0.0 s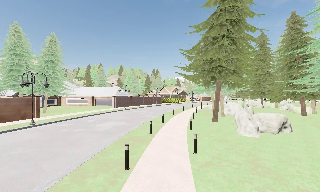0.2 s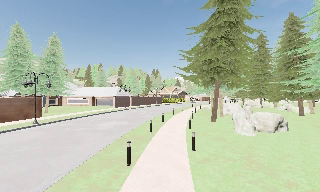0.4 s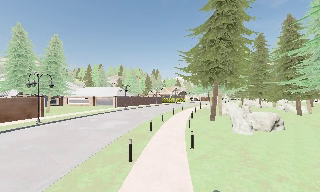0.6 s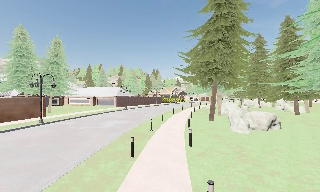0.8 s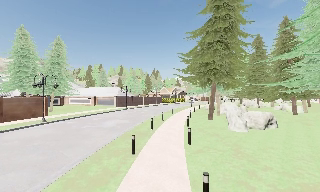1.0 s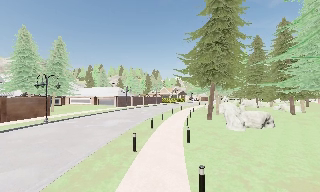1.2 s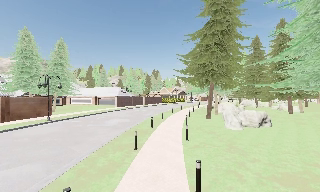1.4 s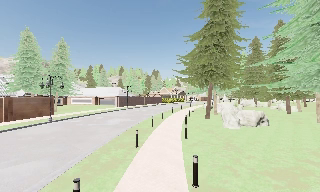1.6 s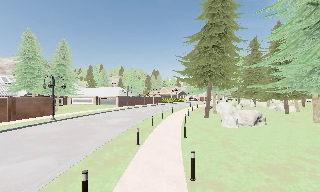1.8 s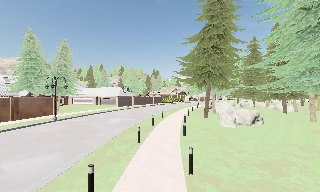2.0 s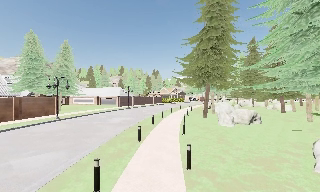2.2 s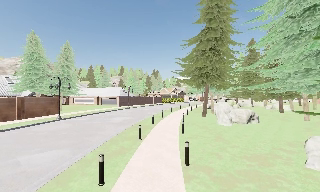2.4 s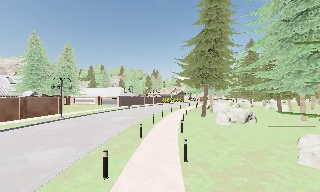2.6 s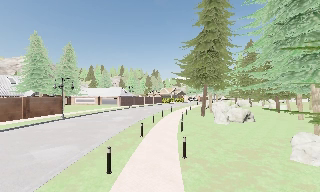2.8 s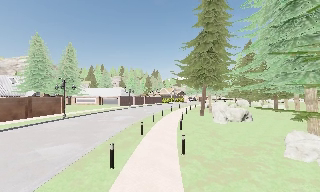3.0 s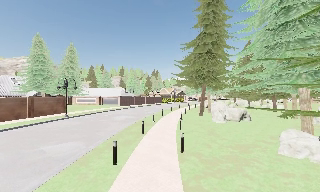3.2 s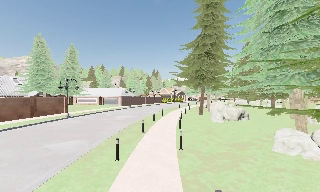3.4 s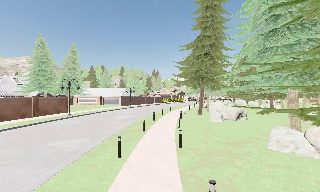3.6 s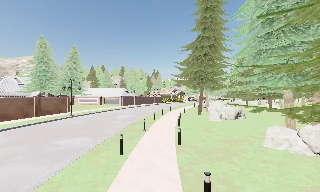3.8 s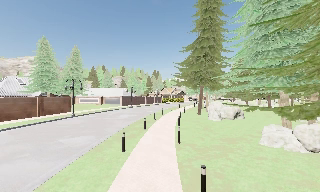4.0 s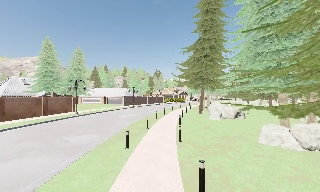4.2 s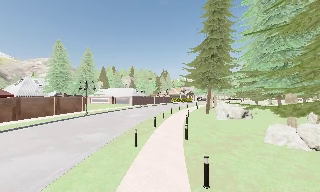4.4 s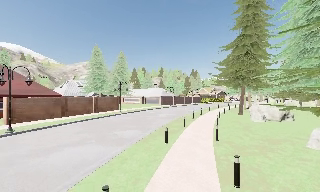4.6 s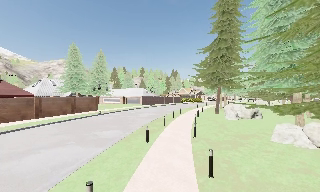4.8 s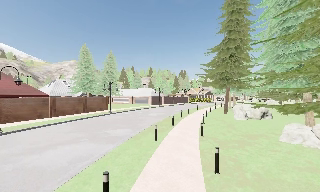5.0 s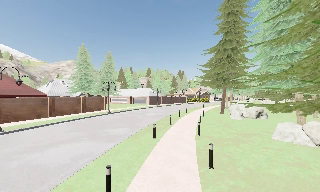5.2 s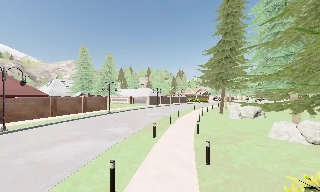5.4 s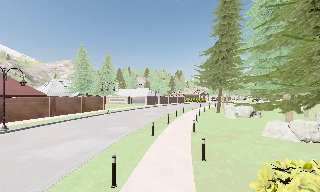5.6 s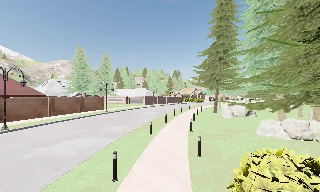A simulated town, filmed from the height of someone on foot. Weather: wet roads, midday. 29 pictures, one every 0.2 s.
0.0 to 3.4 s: The camera travels backward, about 6 m, so what stands in front gets smaller.
3.4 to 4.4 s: The camera swings to its left by about 15 degrees, and the scene slides to the right. It travels backward, about 1.5 m, so what stands in front gets smaller.
4.4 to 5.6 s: The camera travels backward, about 2 m, so what stands in front gets smaller.
The film runs backward here.
